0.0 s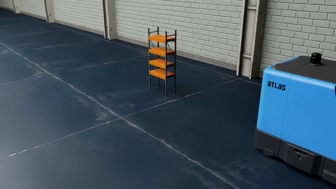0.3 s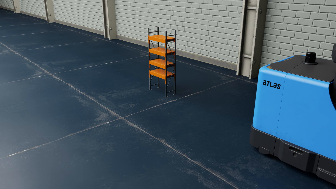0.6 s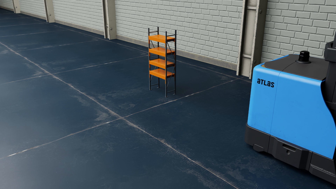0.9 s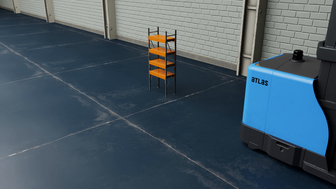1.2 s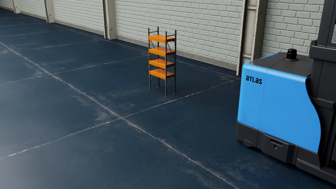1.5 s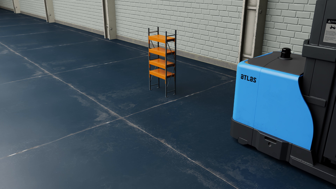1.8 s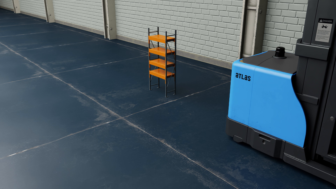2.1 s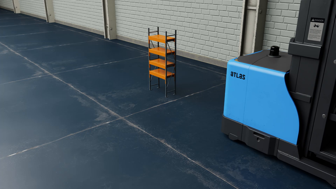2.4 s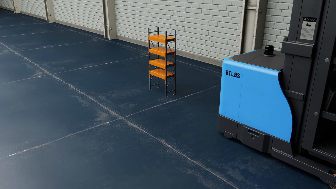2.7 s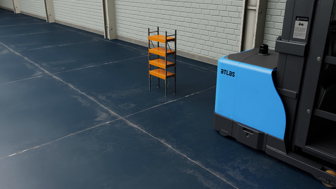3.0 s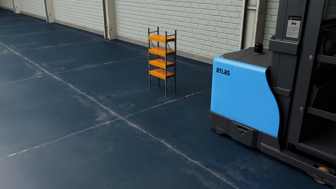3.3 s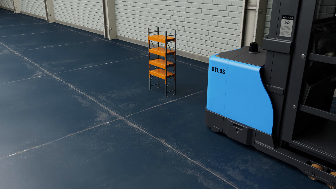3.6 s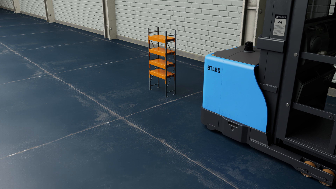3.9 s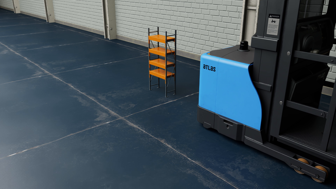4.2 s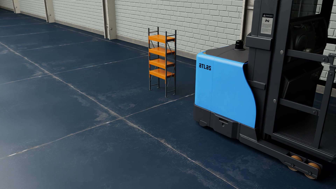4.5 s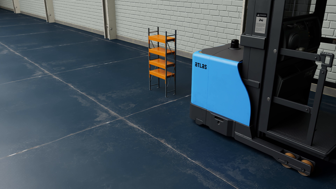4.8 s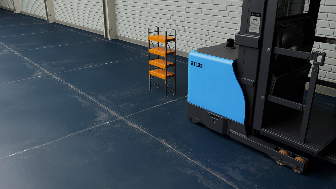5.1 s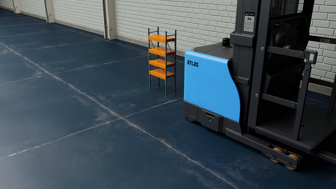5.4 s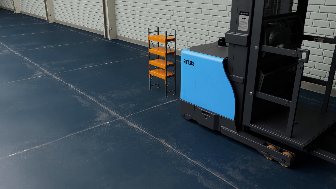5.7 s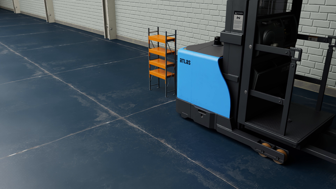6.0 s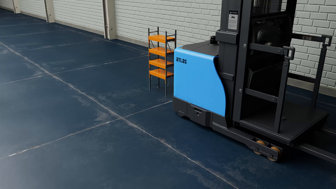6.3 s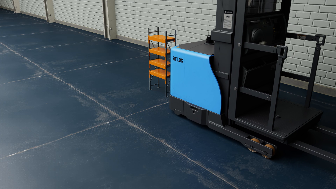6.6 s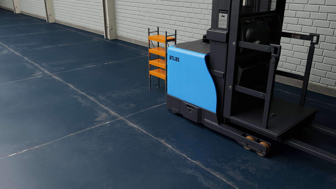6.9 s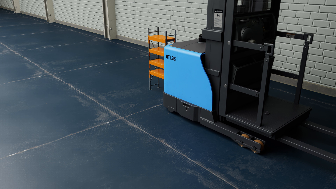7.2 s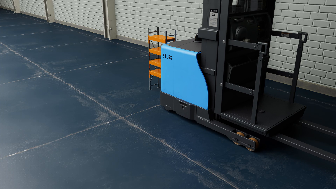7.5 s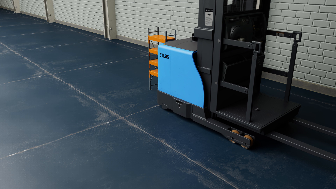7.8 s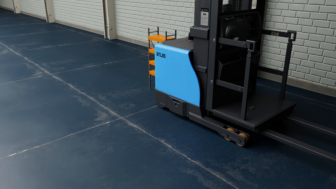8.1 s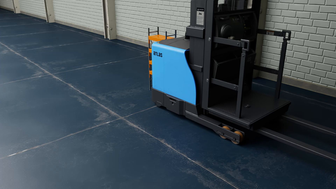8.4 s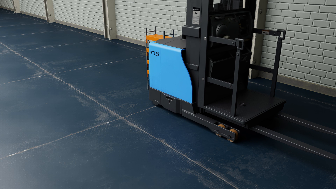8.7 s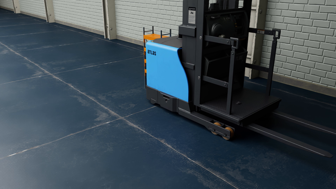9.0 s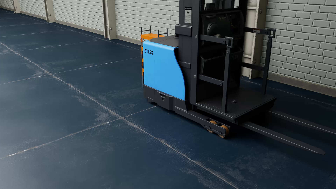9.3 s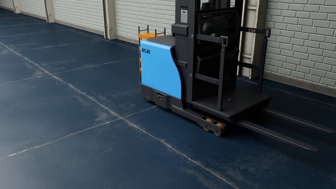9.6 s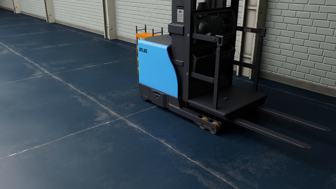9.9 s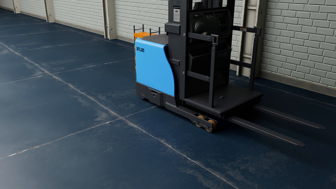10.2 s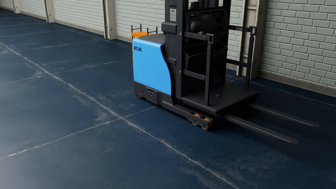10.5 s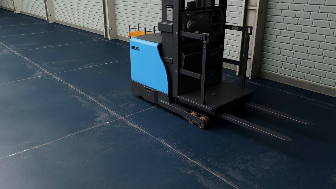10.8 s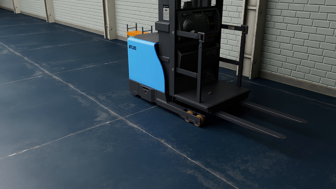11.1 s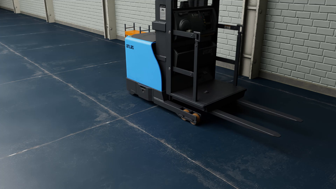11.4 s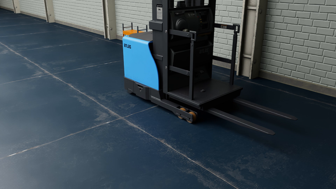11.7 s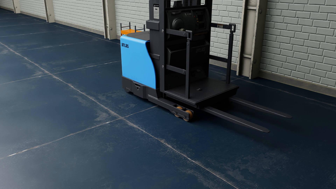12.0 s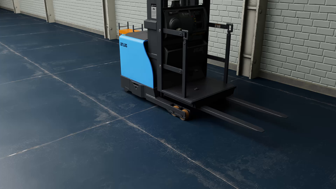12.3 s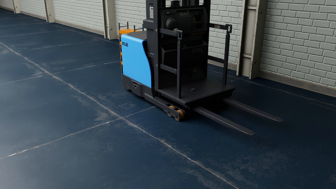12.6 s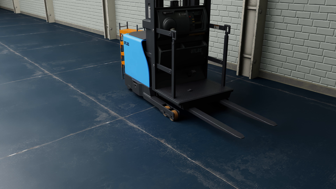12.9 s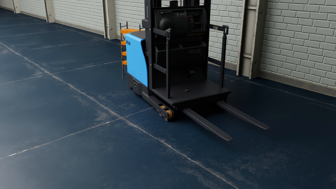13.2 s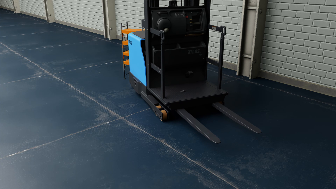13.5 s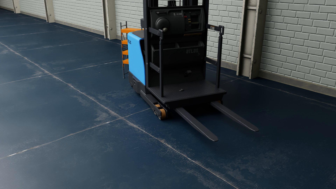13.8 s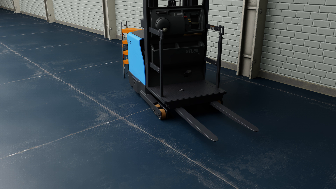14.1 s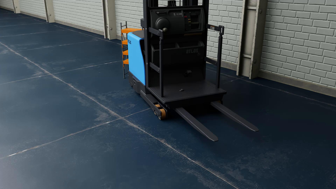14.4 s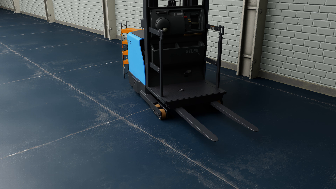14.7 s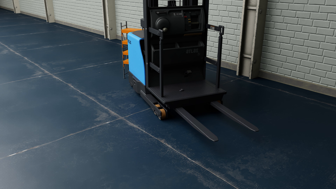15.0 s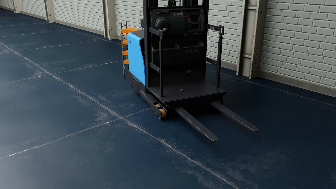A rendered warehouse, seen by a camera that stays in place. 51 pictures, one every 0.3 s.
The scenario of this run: A forklift runs into an object in its way.
